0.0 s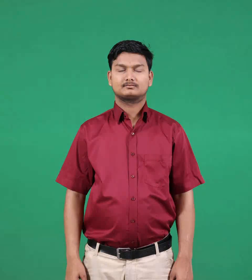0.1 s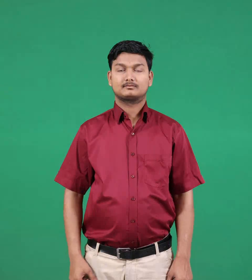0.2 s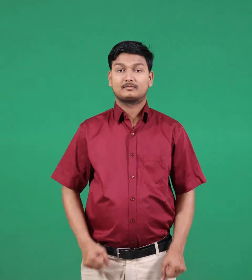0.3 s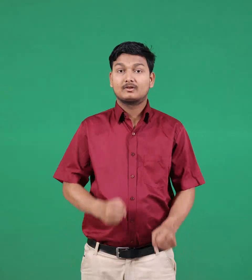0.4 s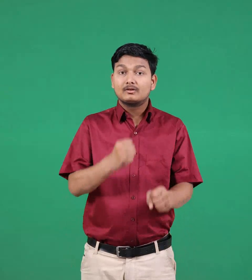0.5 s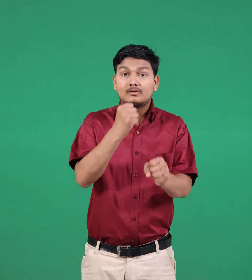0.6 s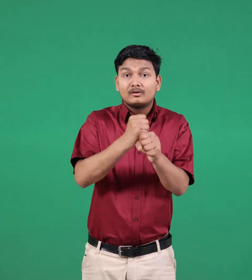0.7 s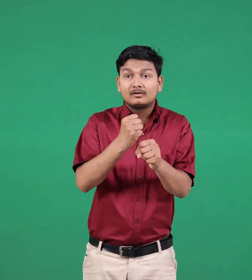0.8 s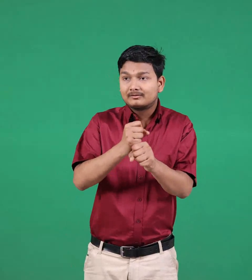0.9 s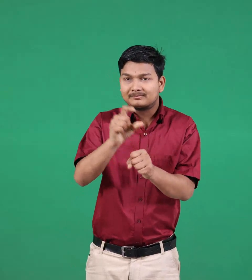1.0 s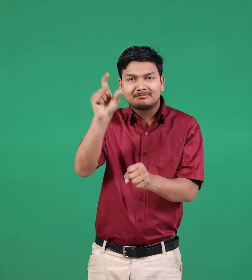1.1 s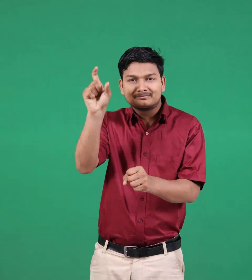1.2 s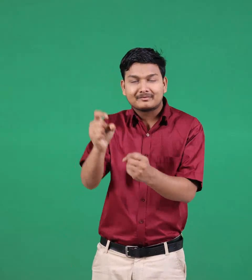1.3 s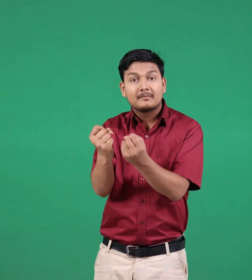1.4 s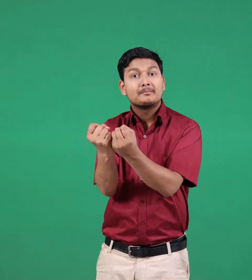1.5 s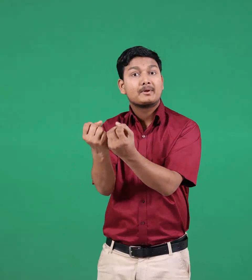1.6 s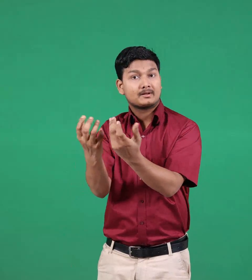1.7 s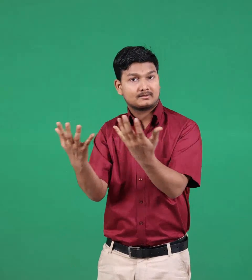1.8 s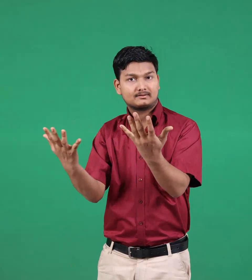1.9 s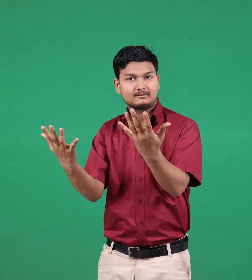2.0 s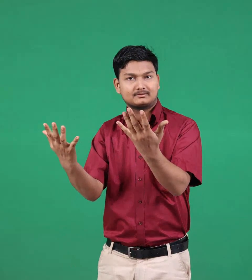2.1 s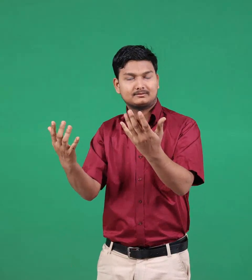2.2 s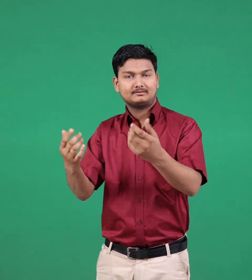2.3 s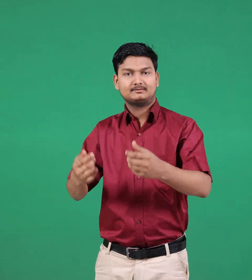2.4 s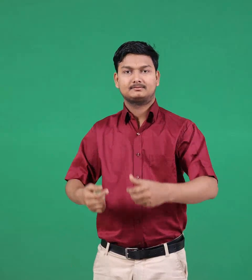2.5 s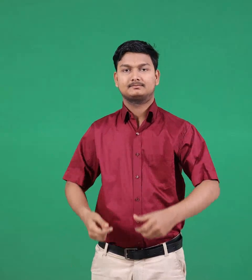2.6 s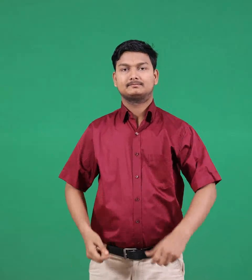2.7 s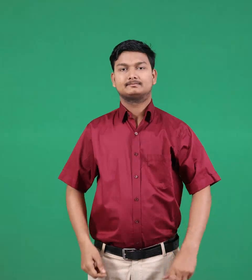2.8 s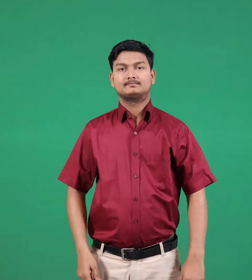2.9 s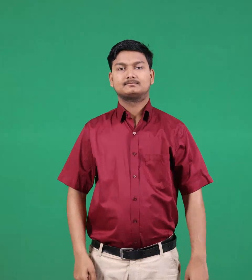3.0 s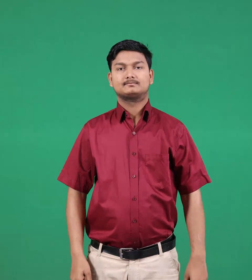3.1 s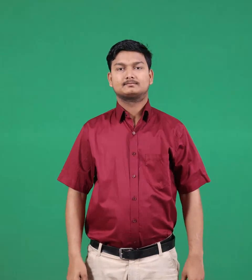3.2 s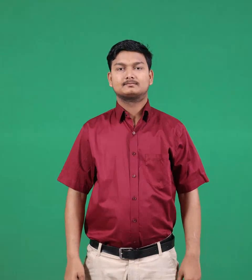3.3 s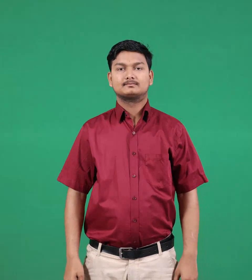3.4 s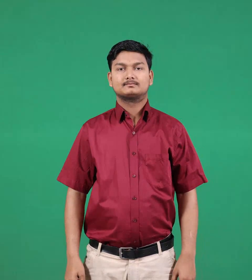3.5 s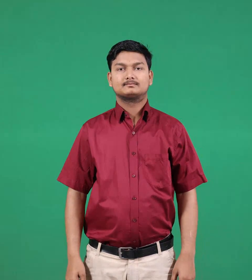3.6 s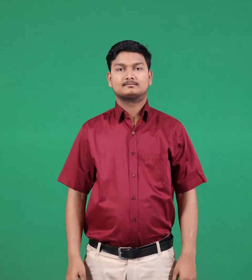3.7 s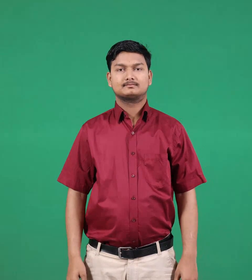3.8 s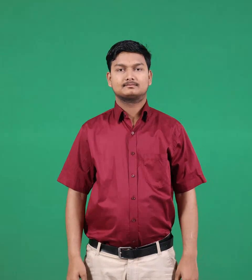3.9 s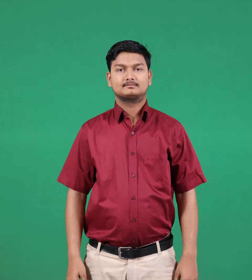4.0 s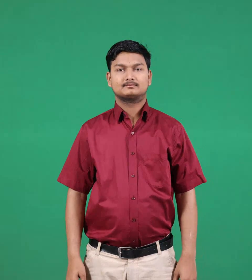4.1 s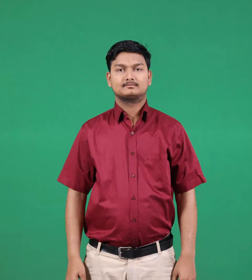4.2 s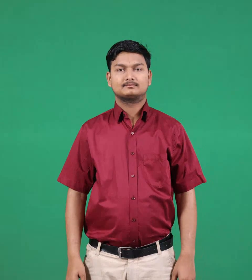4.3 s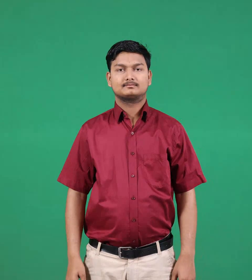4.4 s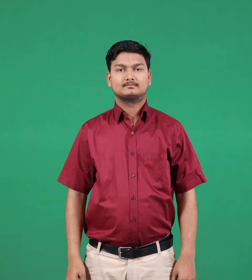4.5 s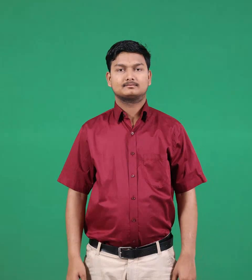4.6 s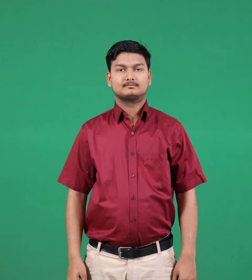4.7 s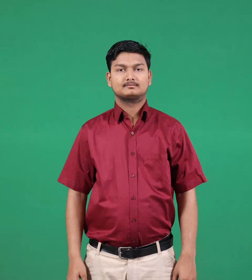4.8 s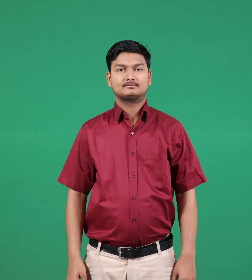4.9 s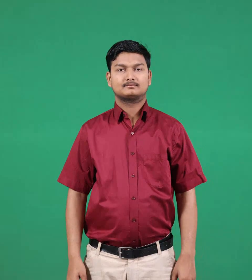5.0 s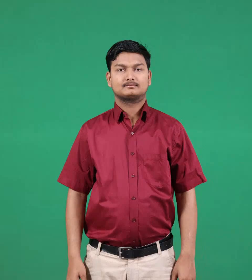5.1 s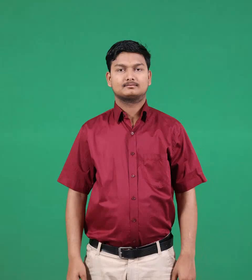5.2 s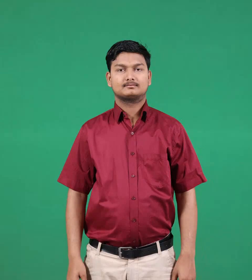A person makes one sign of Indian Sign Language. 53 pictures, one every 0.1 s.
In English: governments
